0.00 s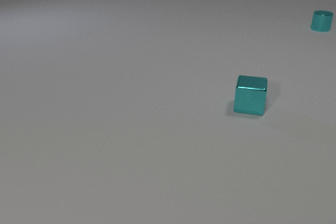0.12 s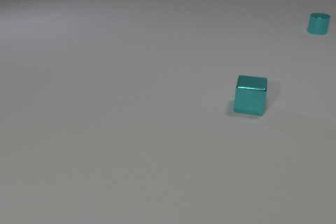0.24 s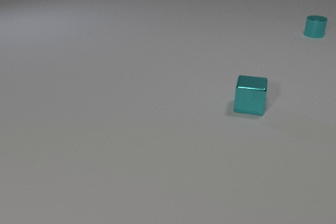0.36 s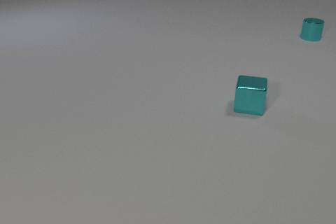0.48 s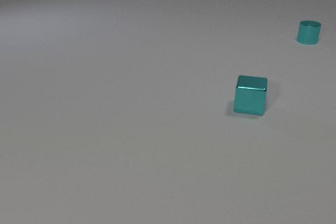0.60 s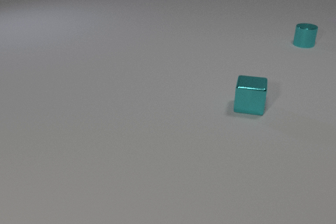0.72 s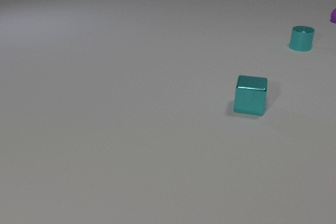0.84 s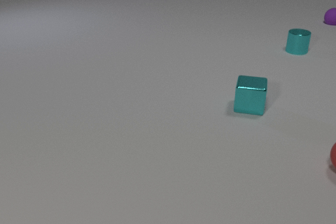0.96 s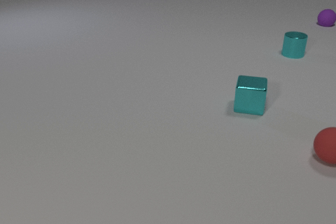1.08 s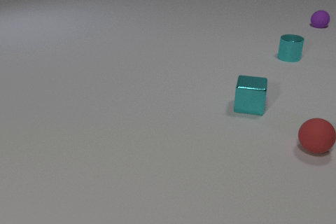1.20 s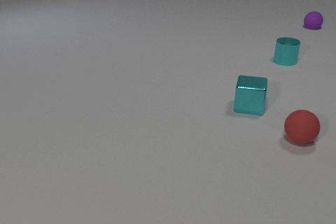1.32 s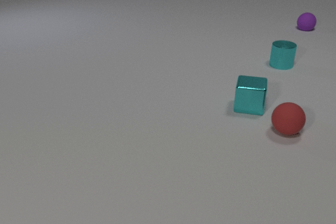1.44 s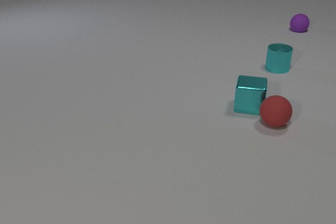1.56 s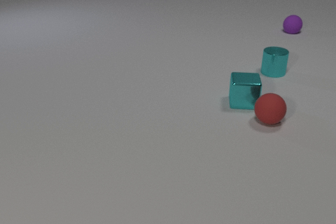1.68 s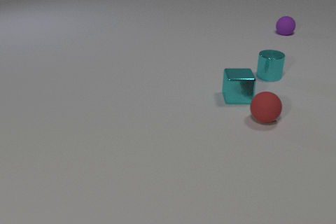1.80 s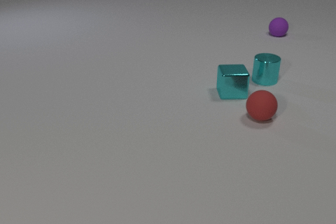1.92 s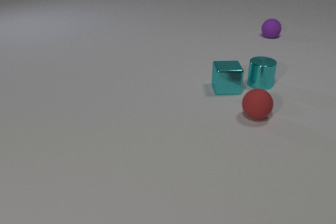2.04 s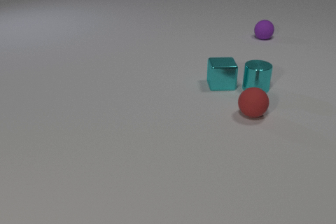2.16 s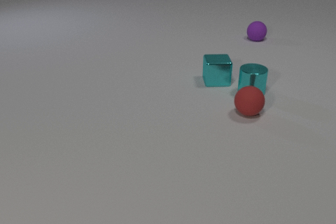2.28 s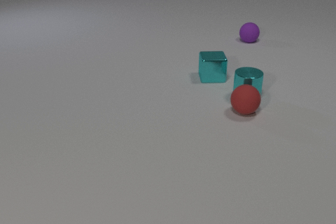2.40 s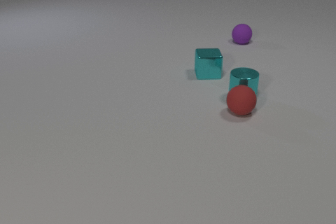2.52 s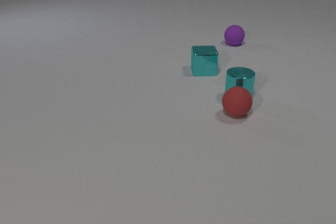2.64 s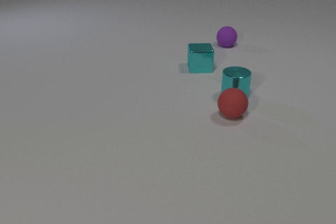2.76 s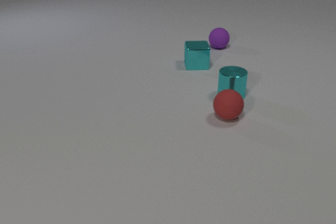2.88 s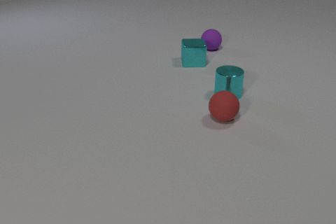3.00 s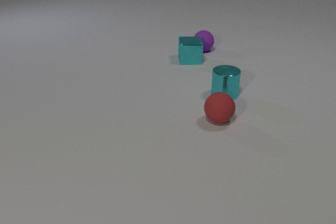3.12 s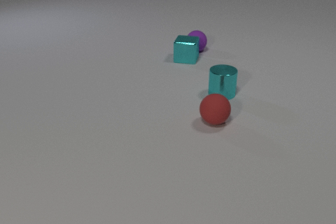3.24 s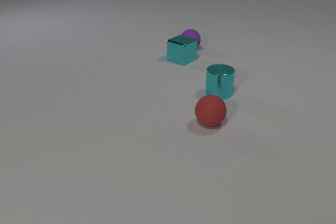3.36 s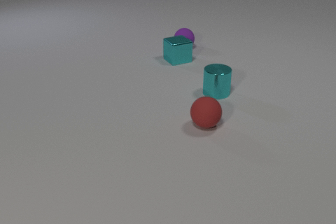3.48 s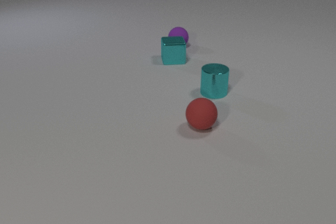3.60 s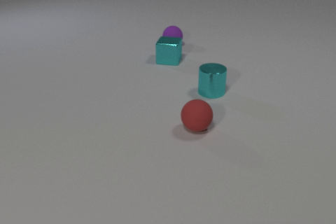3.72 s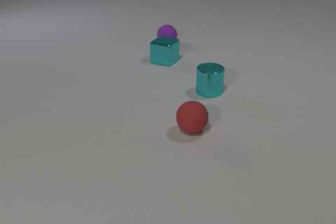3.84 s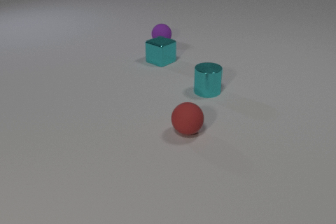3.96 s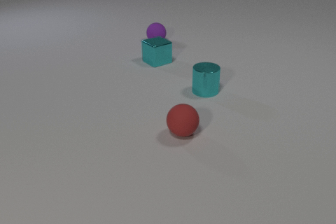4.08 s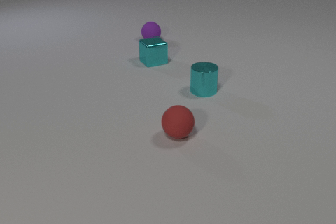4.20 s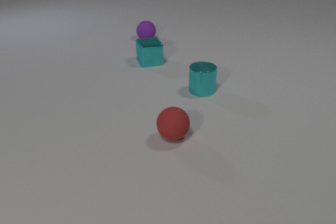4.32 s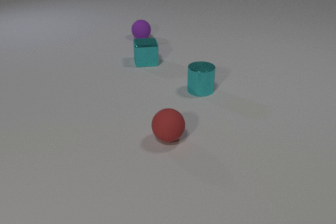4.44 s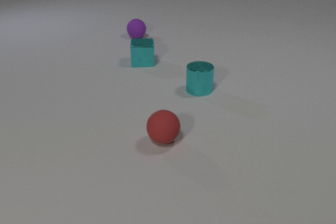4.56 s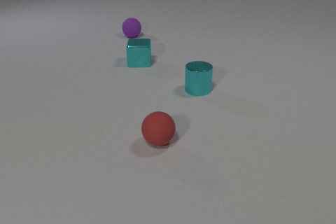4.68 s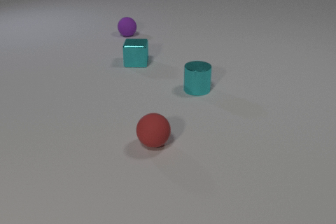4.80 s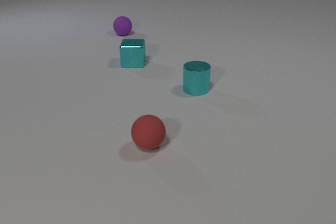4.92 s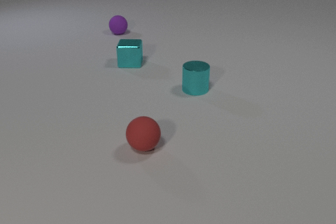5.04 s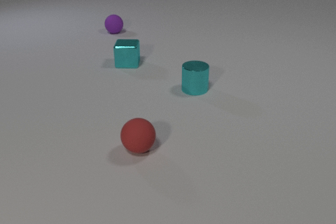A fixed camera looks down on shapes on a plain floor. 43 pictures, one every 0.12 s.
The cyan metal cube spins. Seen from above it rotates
clockwise.
The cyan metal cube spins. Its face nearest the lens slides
to the left.
0.00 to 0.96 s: The red rubber sphere comes in at the right edge, rolls to the left and away from the camera. The purple rubber sphere comes in at the right edge, rolls toward the camera and to the left. The cyan metal cylinder slides toward the camera.
0.96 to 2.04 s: The red rubber sphere rolls to the left and away from the camera. The cyan metal cube slides away from the camera and to the left. The purple rubber sphere rolls toward the camera and to the left. The cyan metal cylinder slides toward the camera. The red rubber sphere and the cyan metal cube collide.
2.04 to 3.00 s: The red rubber sphere rolls to the left and toward the camera. The cyan metal cube slides away from the camera and to the left. The purple rubber sphere rolls to the left and toward the camera. The cyan metal cylinder slides to the left and toward the camera. The red rubber sphere and the cyan metal cylinder collide.
3.00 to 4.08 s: The red rubber sphere rolls to the left and toward the camera. The cyan metal cube slides to the left, spins clockwise seen from above by about 150 degrees, its near face sliding to the left. The purple rubber sphere rolls to the left and away from the camera. The cyan metal cylinder slides to the left. The cyan metal cube and the purple rubber sphere collide.
4.08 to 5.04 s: The red rubber sphere rolls to the left and toward the camera. The cyan metal cube slides to the left, spins so that its near face slides to the left, clockwise seen from above. The purple rubber sphere rolls to the left and away from the camera. The cyan metal cylinder slides to the left.
How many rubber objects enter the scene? 2.
Are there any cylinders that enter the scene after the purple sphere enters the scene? no.
How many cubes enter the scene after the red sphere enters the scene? 0.
